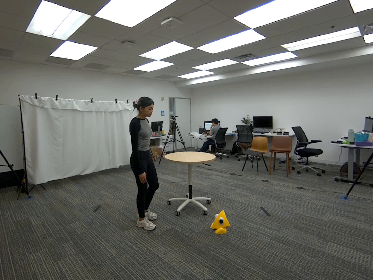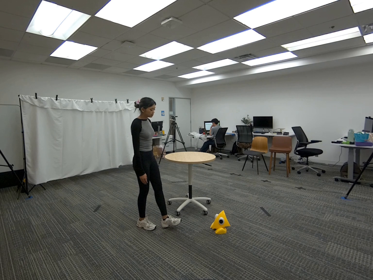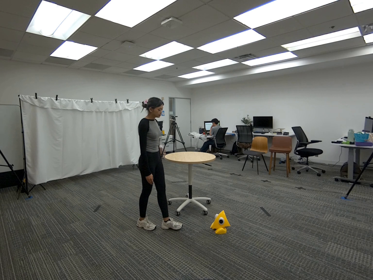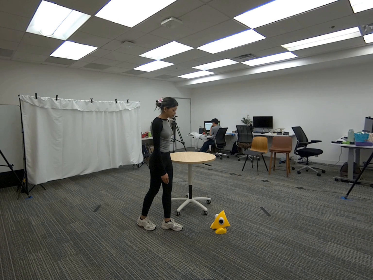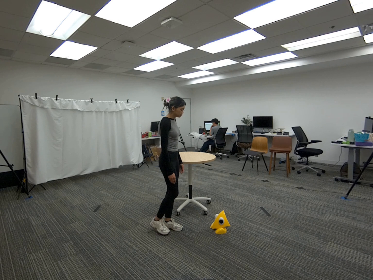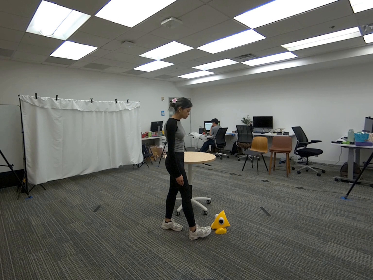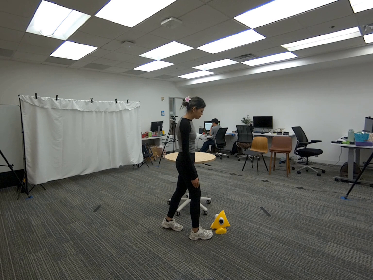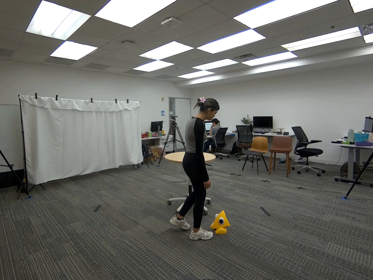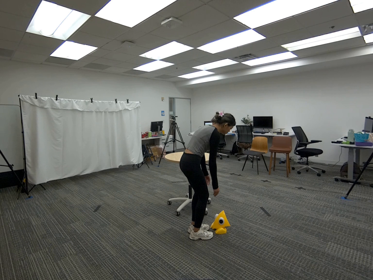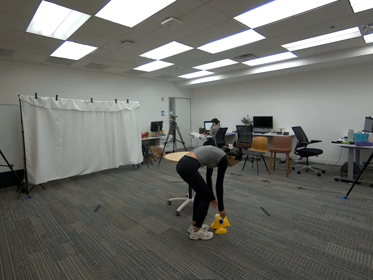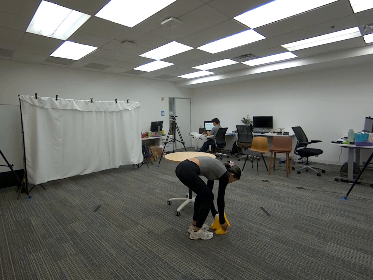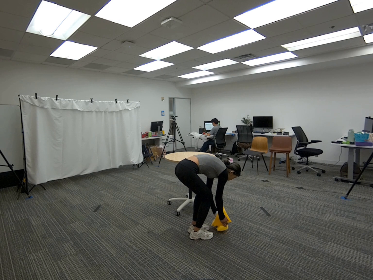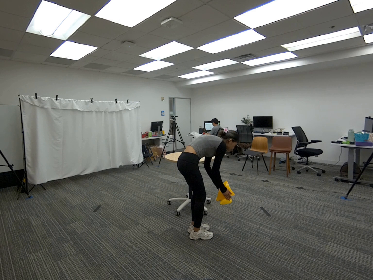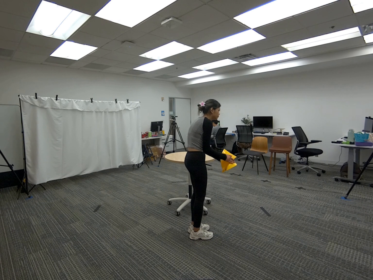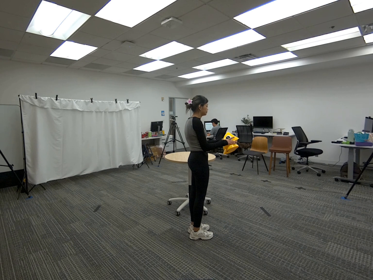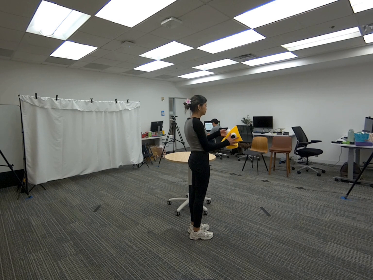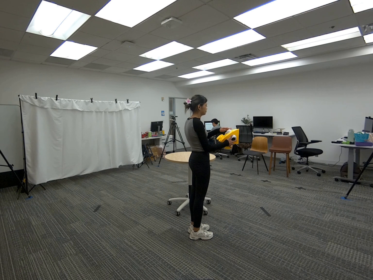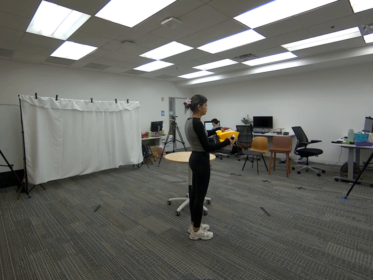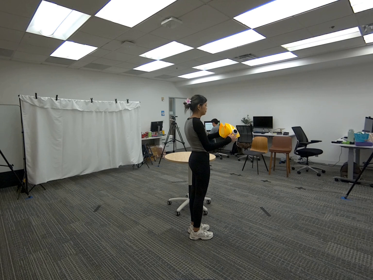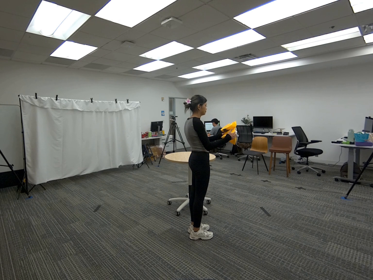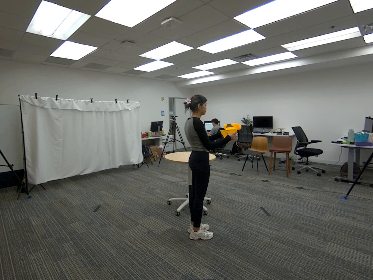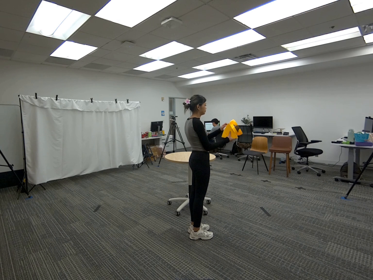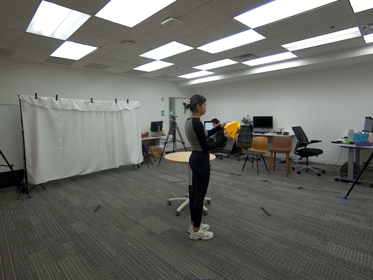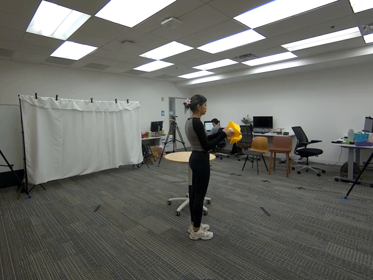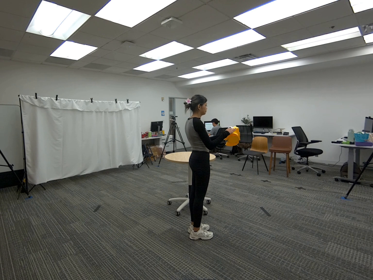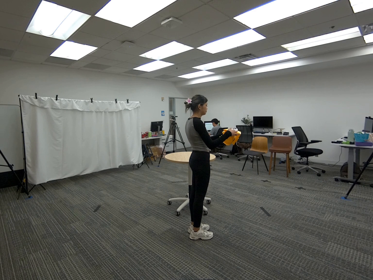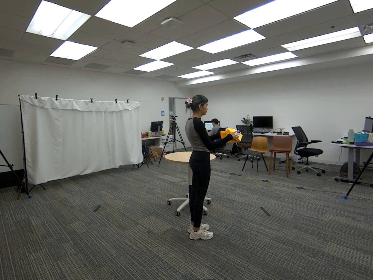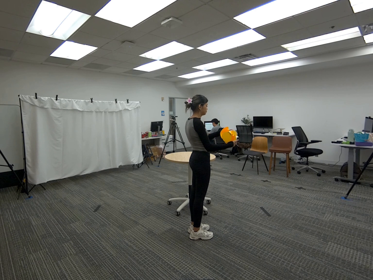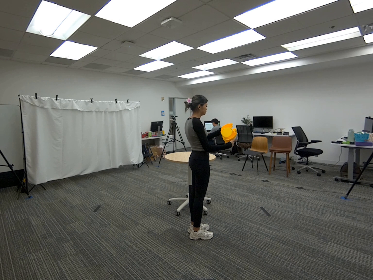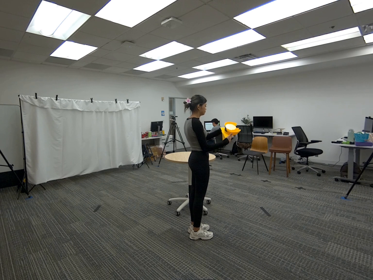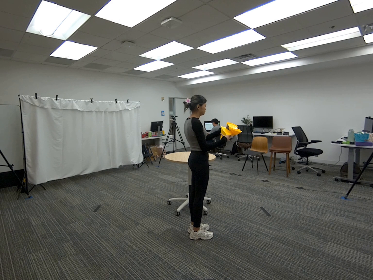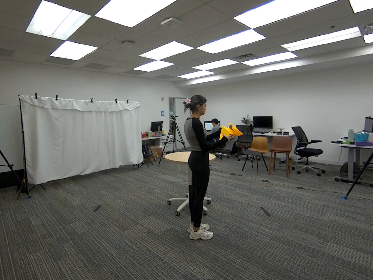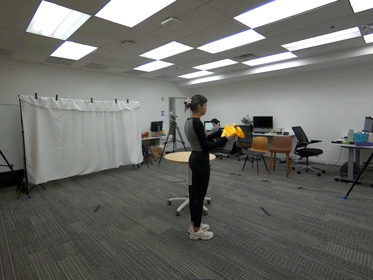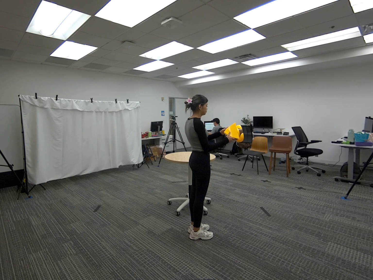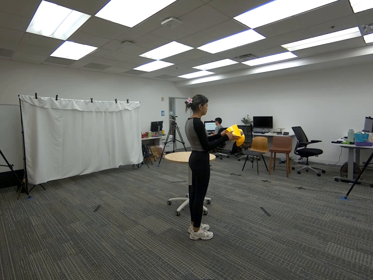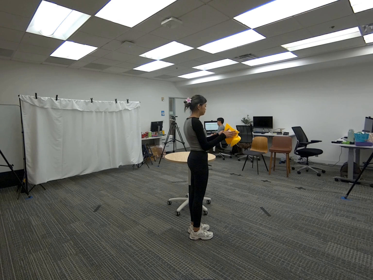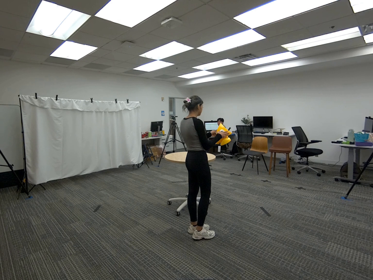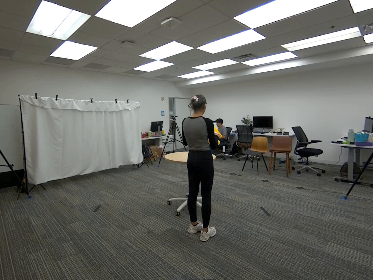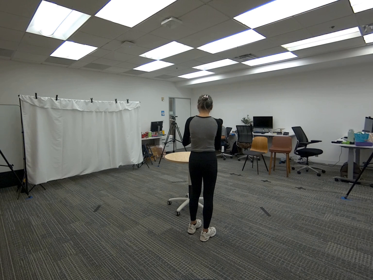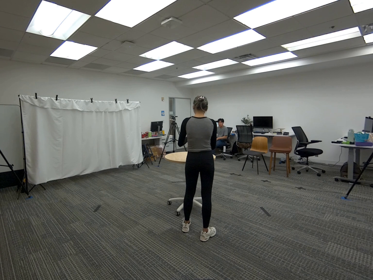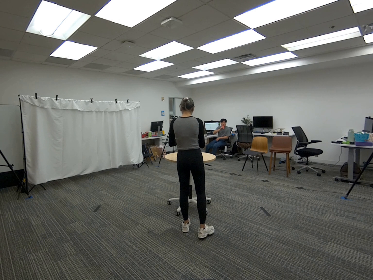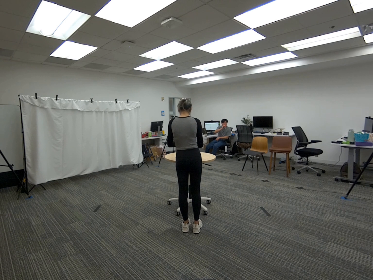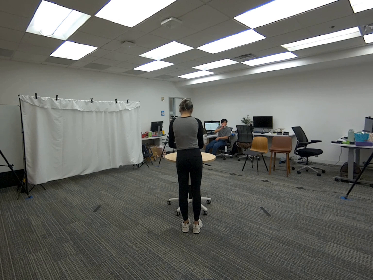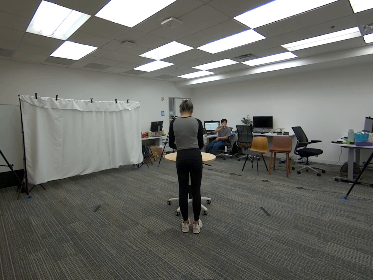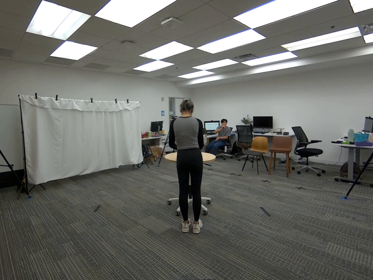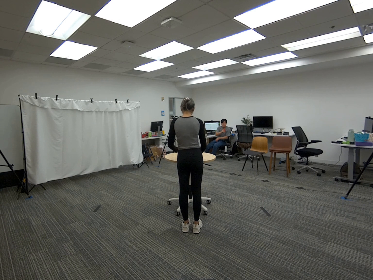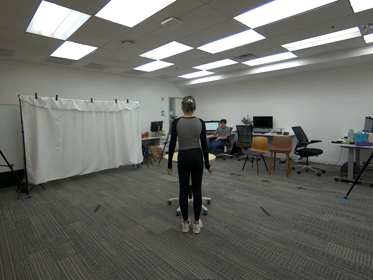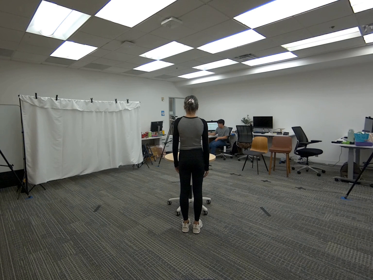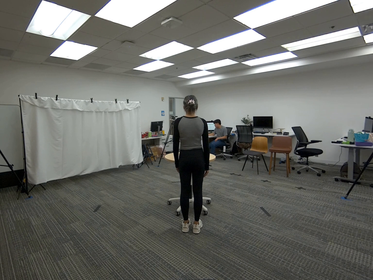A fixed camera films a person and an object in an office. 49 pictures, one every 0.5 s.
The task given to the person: Walk over to the yellow toy on the ground and pick up the yellow toy using both hands. Rotate the toy a few times and place the toy on the round table.
